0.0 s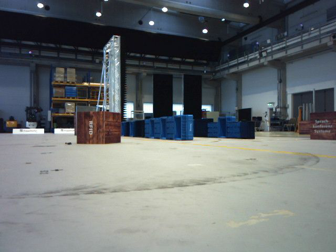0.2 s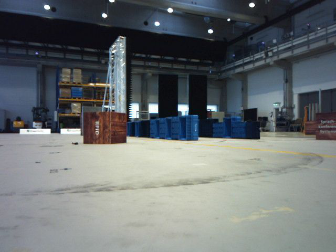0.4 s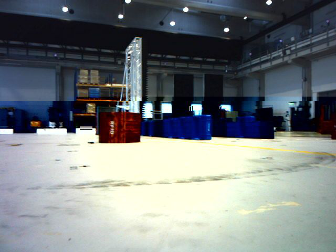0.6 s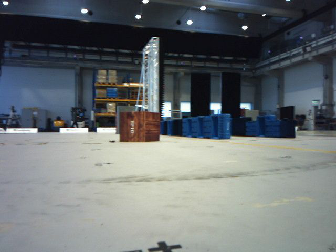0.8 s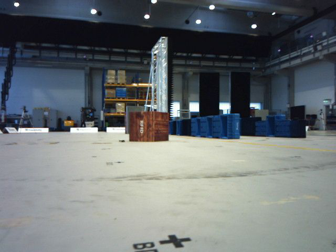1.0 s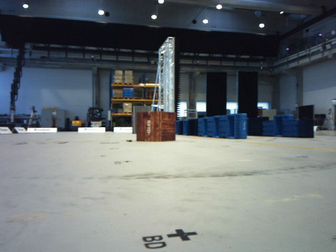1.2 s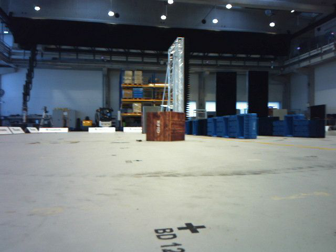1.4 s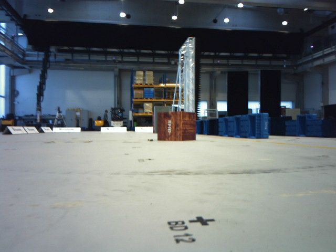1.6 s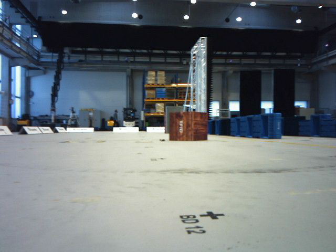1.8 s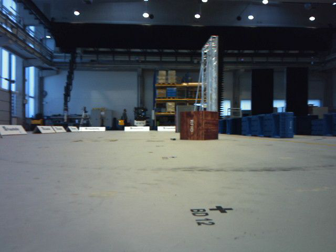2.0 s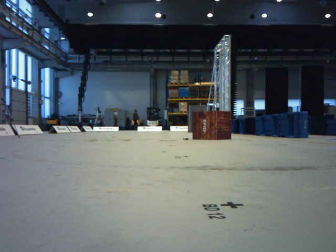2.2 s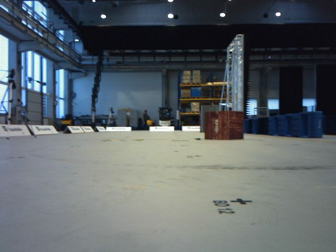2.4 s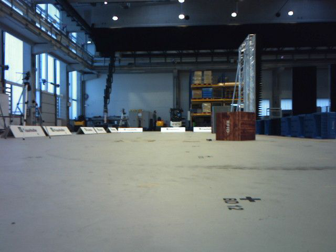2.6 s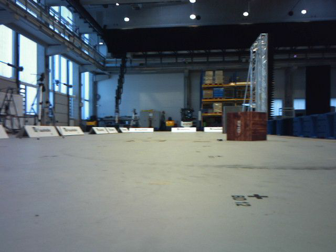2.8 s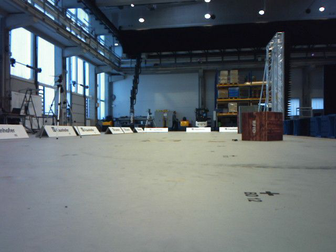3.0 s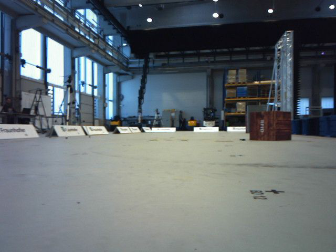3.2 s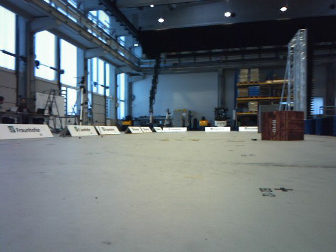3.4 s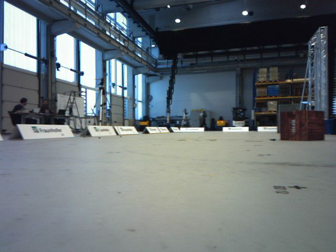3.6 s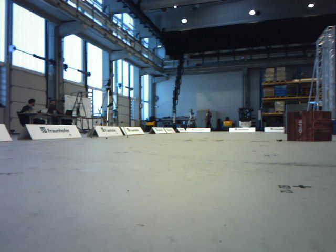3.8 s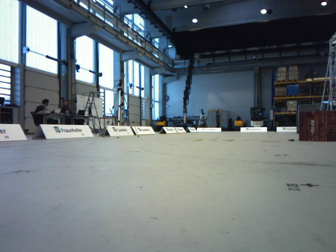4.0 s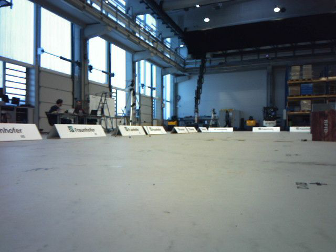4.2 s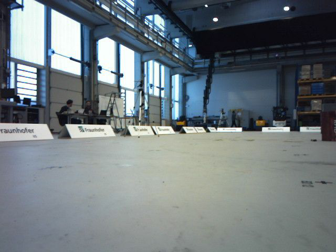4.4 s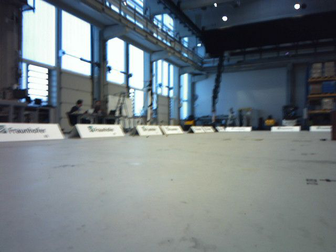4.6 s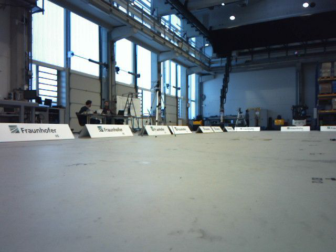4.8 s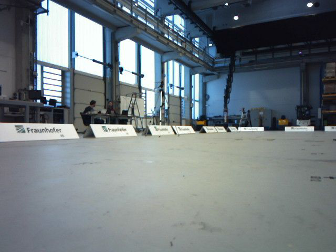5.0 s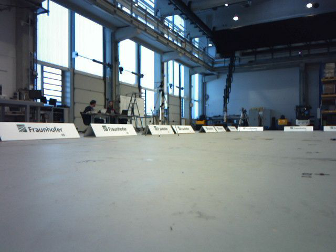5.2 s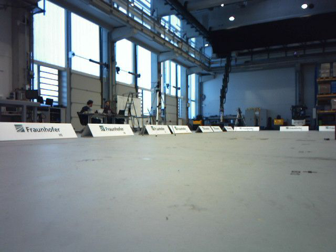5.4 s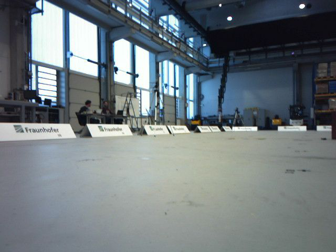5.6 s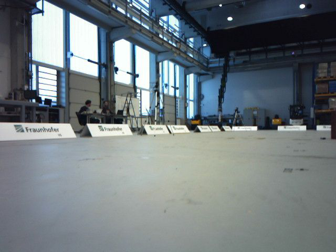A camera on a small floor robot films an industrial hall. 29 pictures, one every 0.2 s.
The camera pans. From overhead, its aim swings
counterclockwise.
The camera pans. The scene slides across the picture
to the right.
0.0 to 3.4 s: The camera pans to its left, which is counterclockwise from overhead, by about 40 degrees. It travels backward, about 0.6 m.
3.4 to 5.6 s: The camera swings to its left by about 10 degrees, and the scene slides to the right. It travels backward, about 0.4 m, so what stands in front gets smaller.
The film runs backward here.
